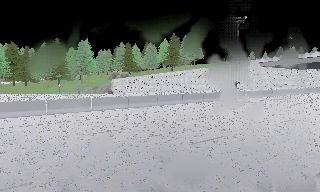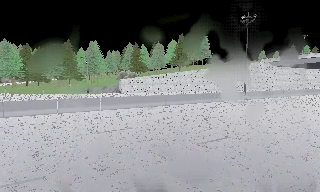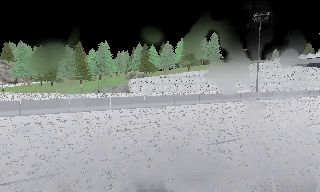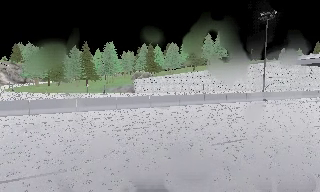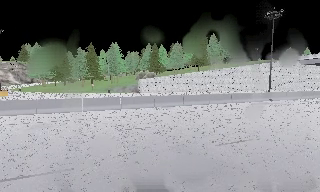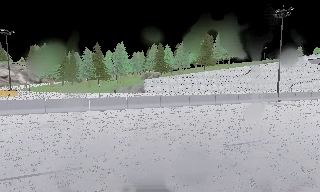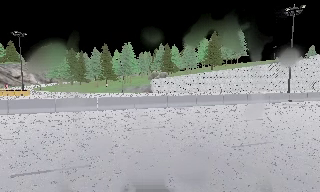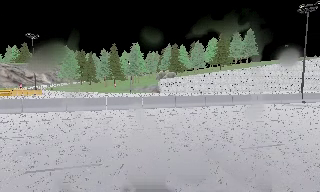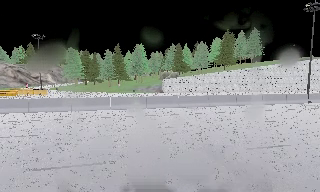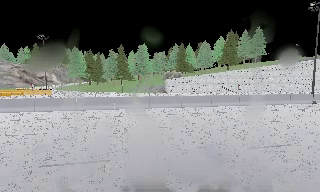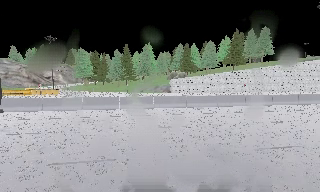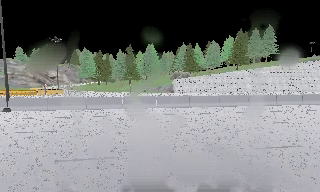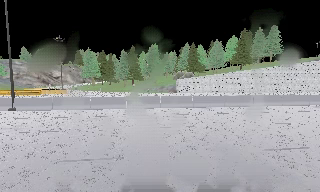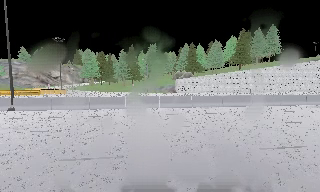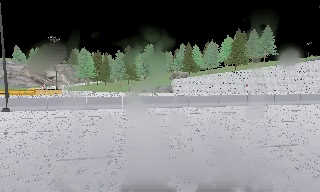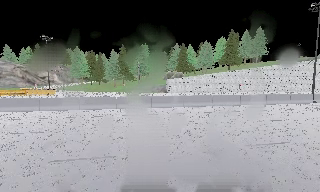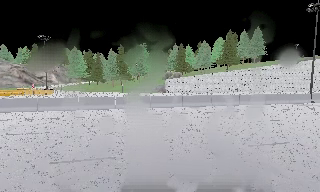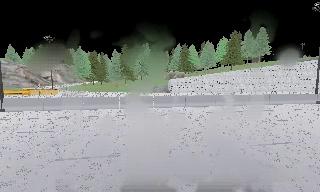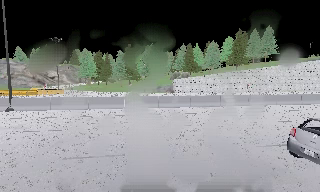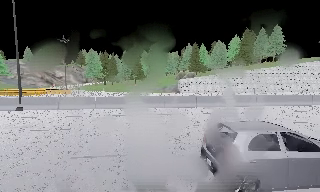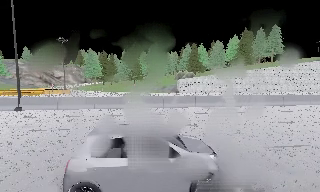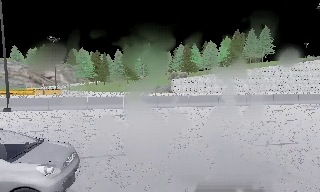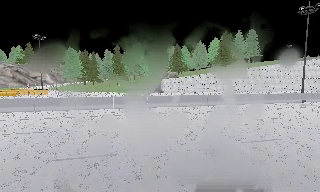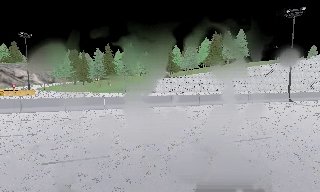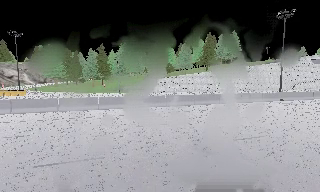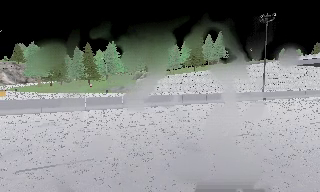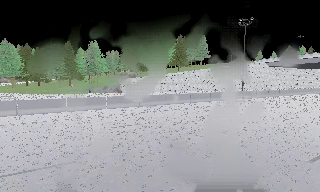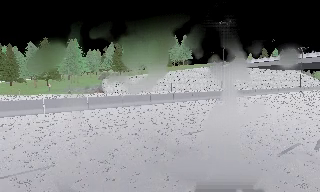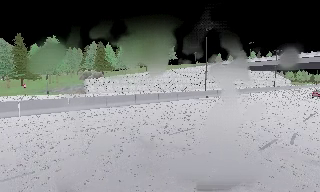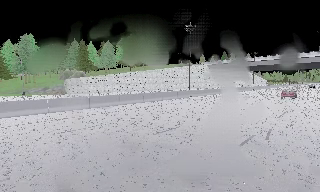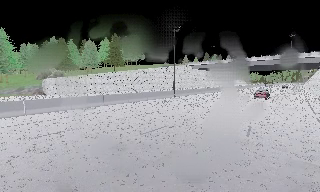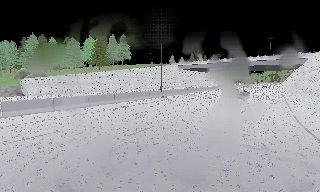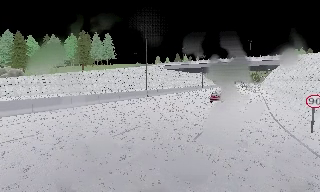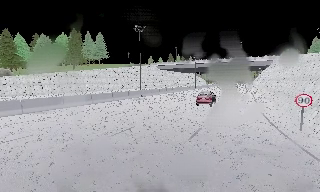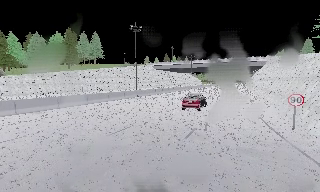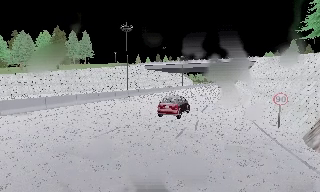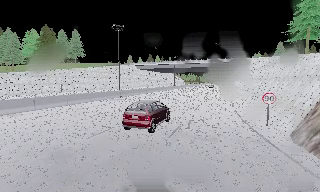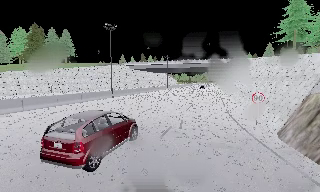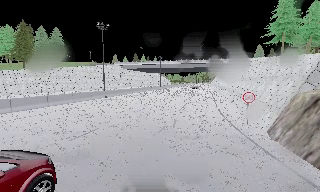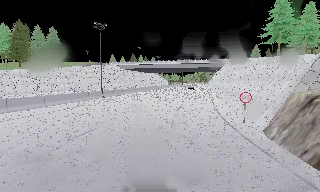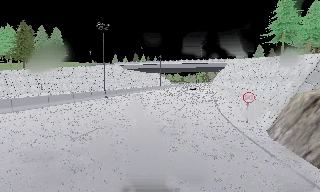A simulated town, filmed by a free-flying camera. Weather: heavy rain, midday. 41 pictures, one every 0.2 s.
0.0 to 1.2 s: The scene slides to the right, as the camera pans about 15 degrees to its left.
1.2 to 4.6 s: The camera travels backward, about 0.5 m, so what stands in front gets smaller.
4.6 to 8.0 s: The scene slides to the left, as the camera pans about 60 degrees to its right. It travels backward, about 0.5 m.
The film runs backward here.
